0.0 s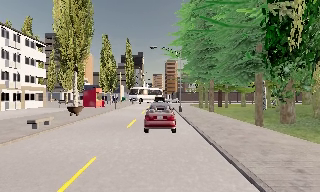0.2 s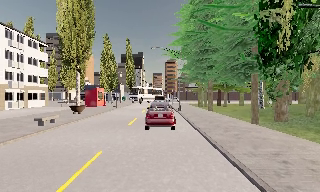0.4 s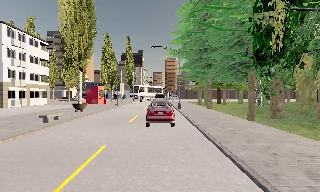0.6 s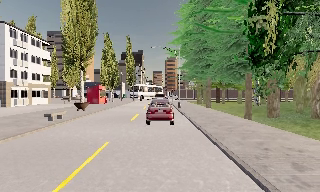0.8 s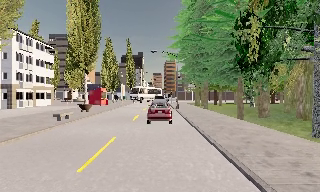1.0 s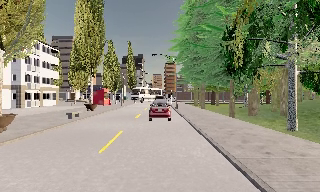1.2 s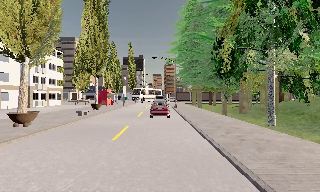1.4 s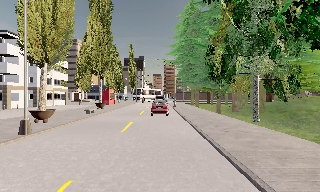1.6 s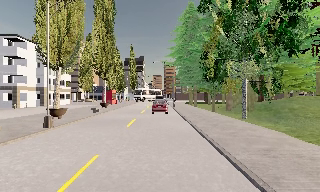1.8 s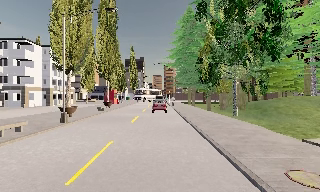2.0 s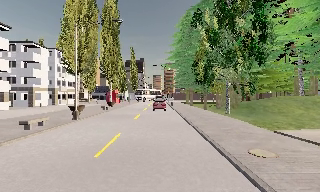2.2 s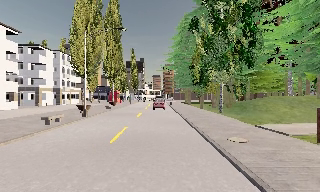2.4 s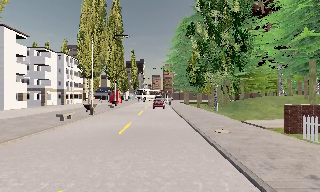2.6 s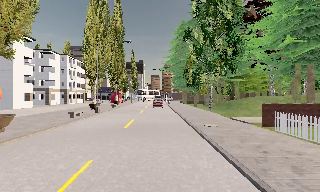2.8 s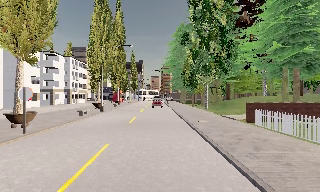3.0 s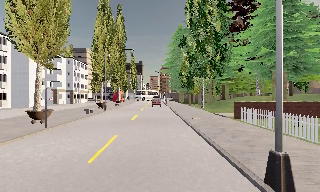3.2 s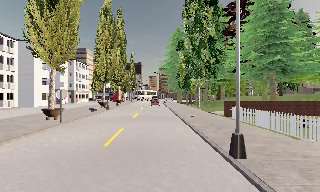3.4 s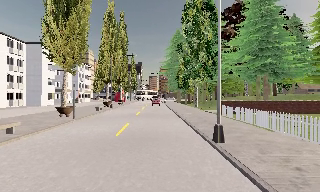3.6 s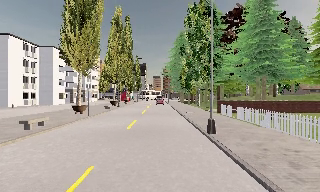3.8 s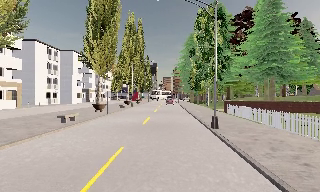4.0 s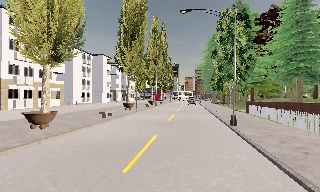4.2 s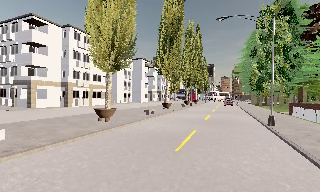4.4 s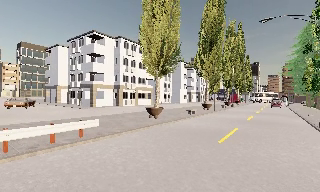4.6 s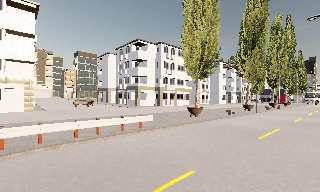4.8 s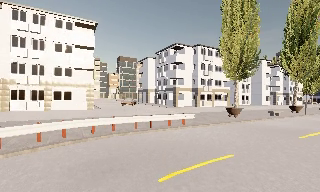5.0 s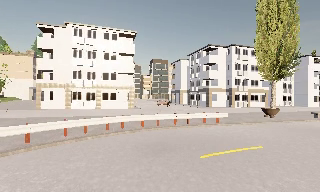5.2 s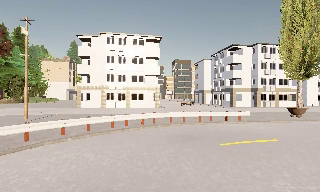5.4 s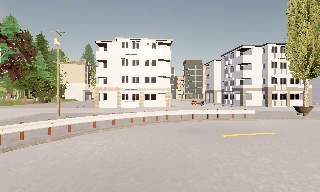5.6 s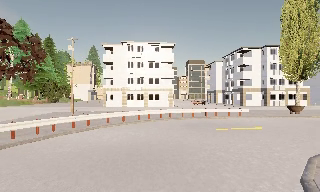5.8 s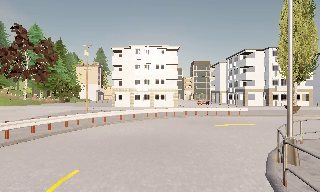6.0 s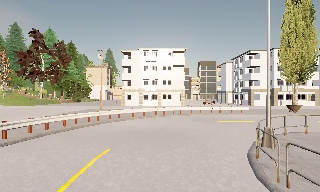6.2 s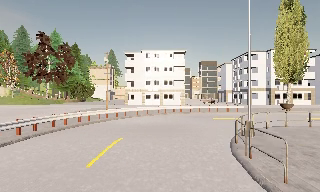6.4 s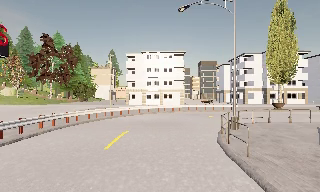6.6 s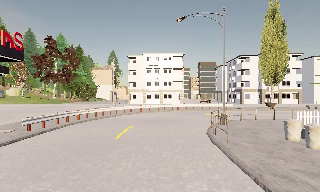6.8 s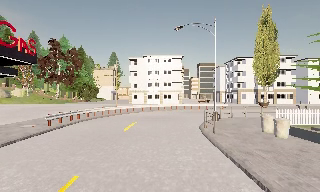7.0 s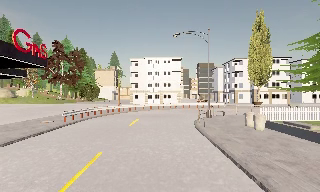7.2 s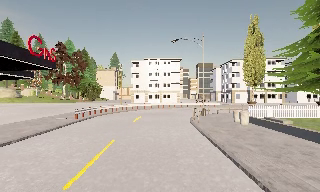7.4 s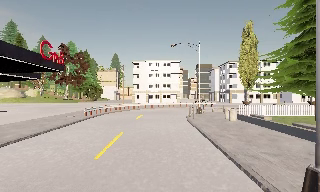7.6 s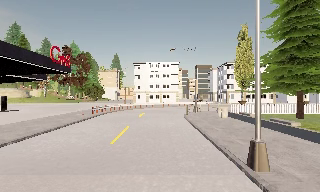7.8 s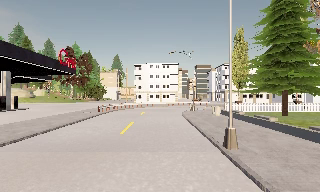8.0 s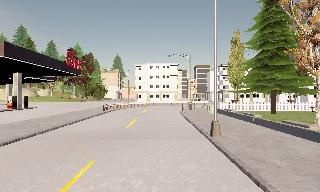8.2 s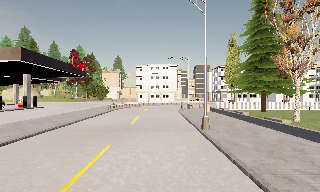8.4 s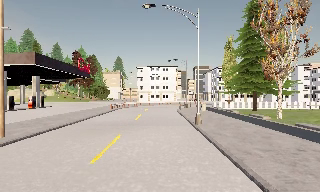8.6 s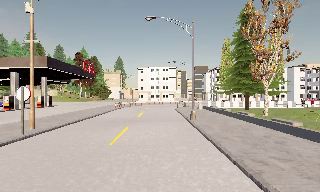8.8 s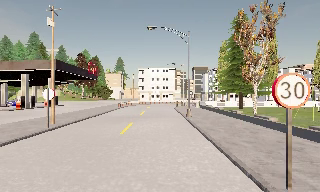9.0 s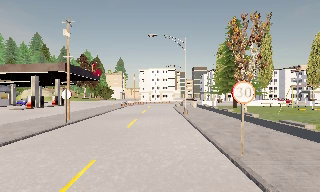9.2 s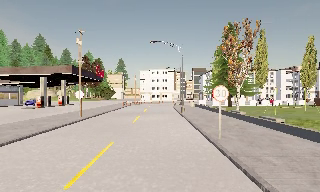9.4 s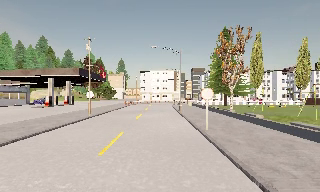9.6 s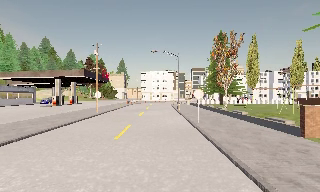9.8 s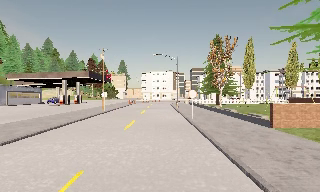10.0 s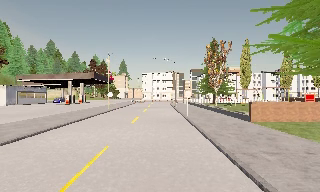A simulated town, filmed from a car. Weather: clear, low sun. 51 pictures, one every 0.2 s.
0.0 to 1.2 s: The camera travels backward, about 5 m, so what stands in front gets smaller. It gains speed.
1.2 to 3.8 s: The camera travels backward, about 20 m, so what stands in front gets smaller.
3.8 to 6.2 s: The camera pans to its left, which is counterclockwise from overhead, by about 85 degrees. It travels backward, about 19 m.
6.2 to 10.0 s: The camera travels backward, about 30 m, so what stands in front gets smaller.
The film runs backward here.
